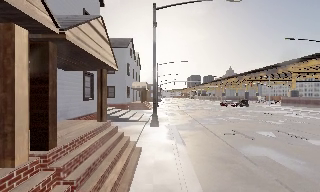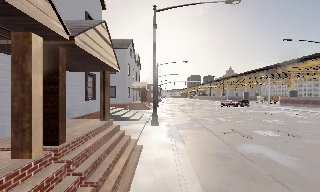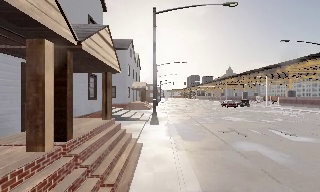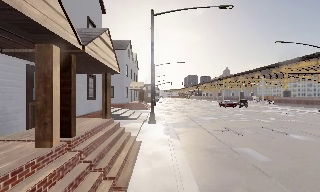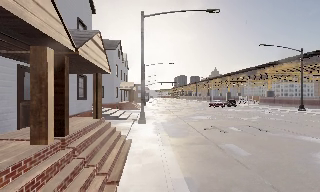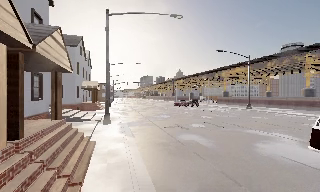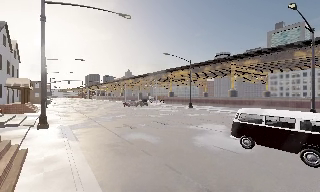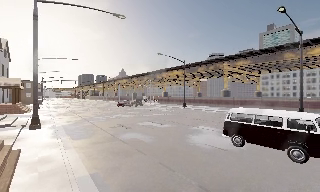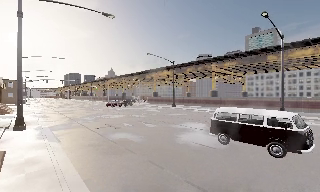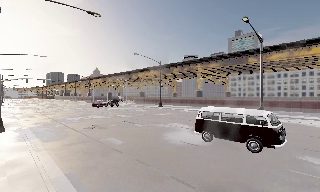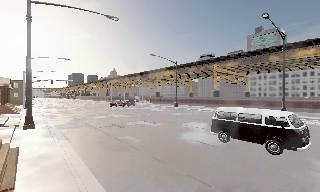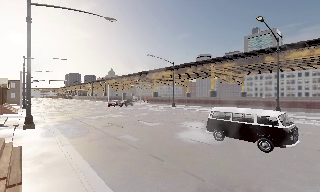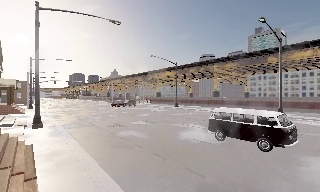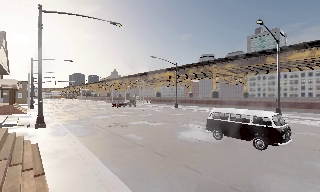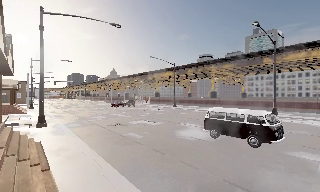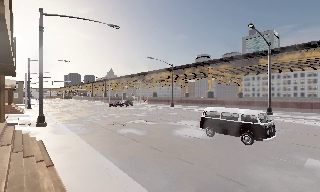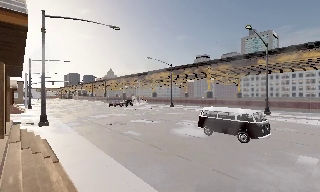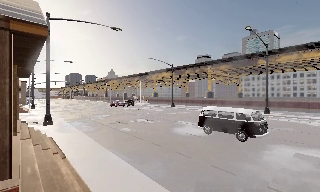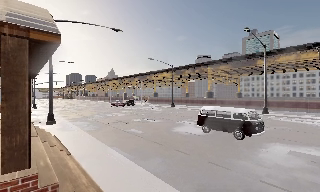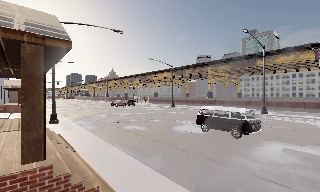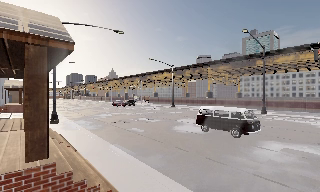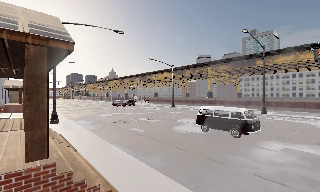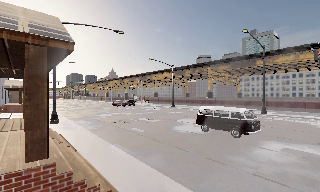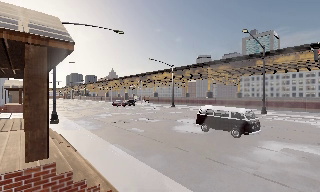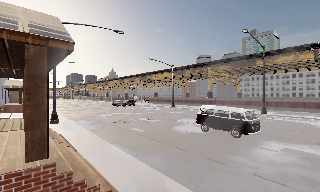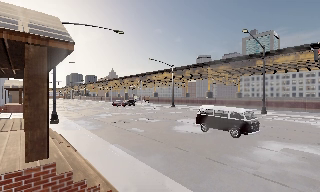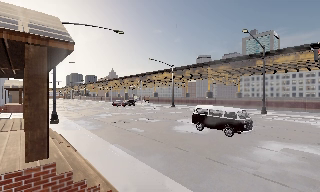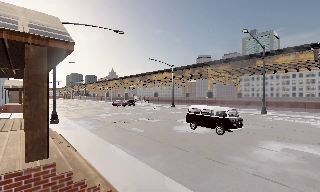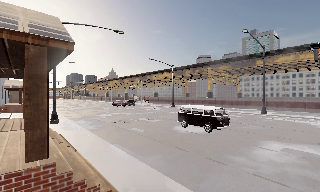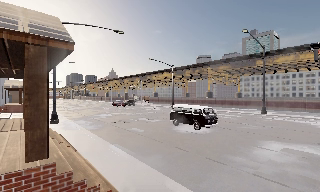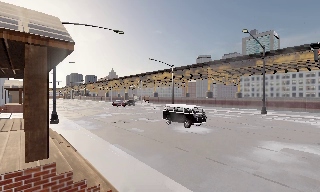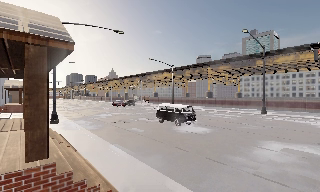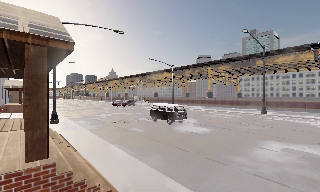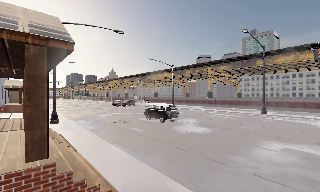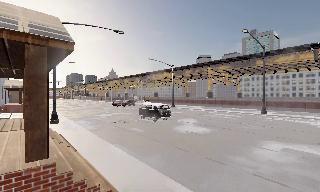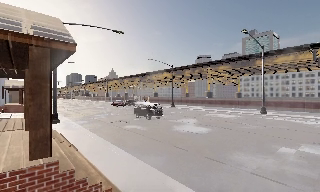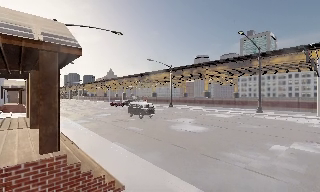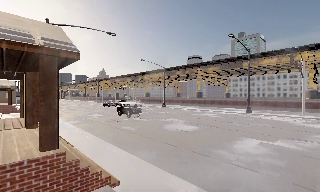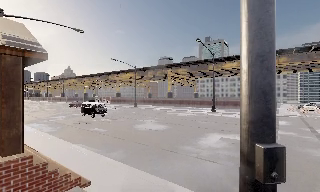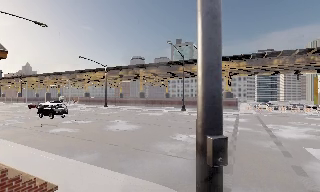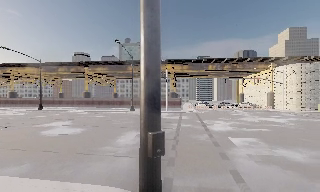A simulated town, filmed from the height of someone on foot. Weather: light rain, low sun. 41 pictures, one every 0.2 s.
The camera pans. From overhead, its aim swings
clockwise.
The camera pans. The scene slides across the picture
to the left.
0.0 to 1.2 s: The camera pans to its right, which is clockwise from overhead, by about 35 degrees. It travels backward, about 2 m.
1.2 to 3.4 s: The camera travels backward, about 3.5 m, so what stands in front gets smaller.
3.4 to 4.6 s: The camera travels backward, about 1 m, so what stands in front gets smaller. It loses speed.
4.6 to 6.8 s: The camera keeps its place and its aim.
6.8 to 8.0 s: The camera pans to its right, which is clockwise from overhead, by about 40 degrees. It travels backward, about 1.5 m.
The film runs backward here.
